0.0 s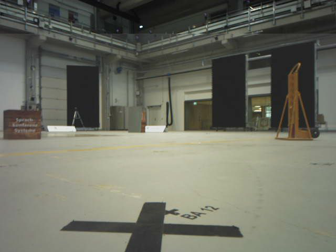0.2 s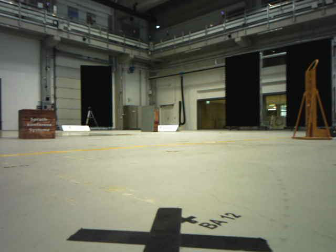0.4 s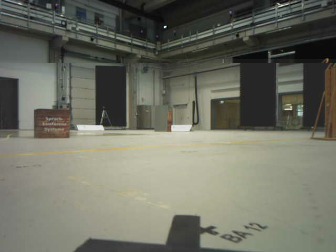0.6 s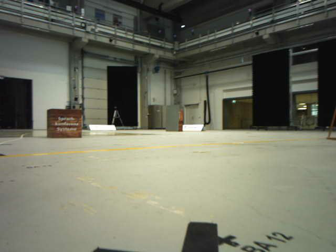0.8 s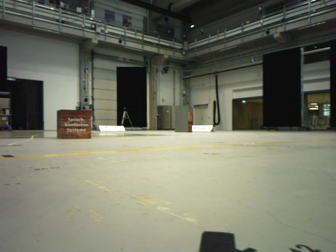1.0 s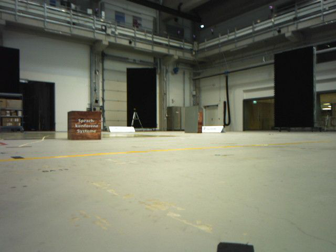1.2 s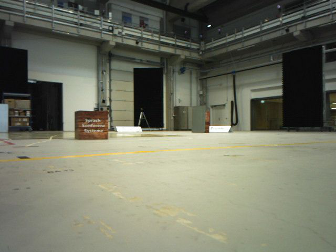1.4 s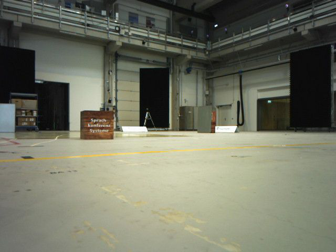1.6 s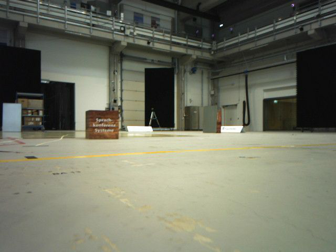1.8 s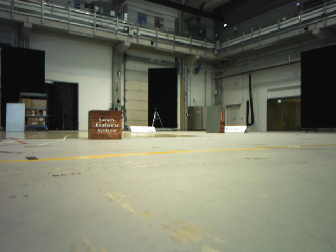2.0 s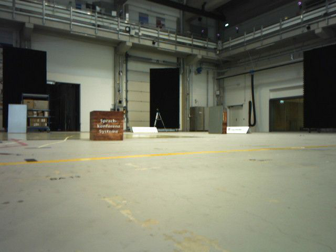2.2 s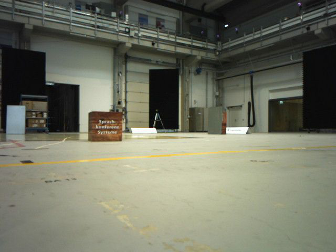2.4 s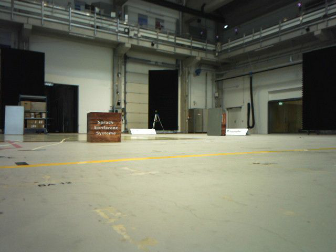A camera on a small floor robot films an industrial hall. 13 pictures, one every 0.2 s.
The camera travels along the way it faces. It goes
forward.
0.0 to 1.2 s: The camera pans to its left, which is counterclockwise from overhead, by about 15 degrees. It travels forward, about 0.2 m, so what stands in front looms larger.
1.2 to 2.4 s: The camera travels forward, about 0.2 m, so what stands in front looms larger.
The film runs forward here.
